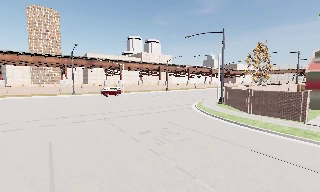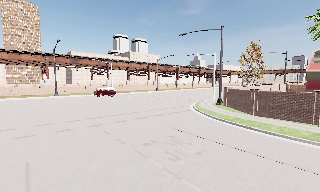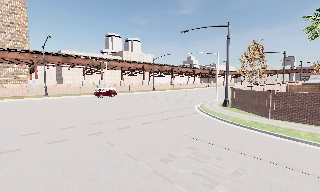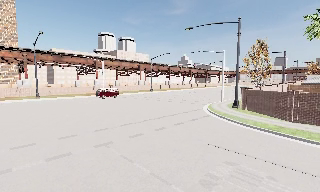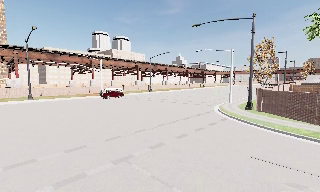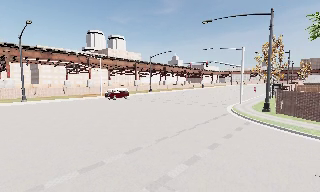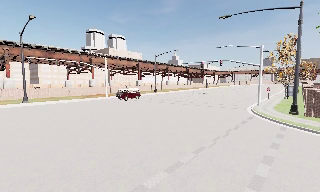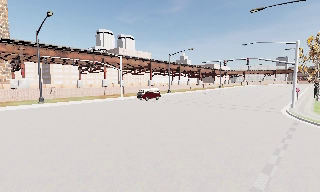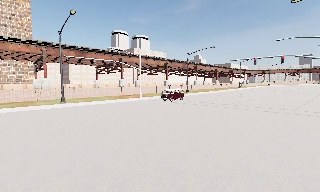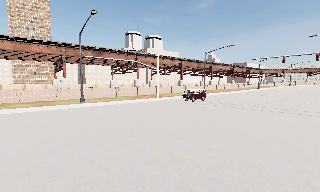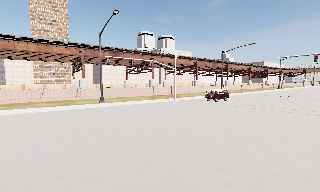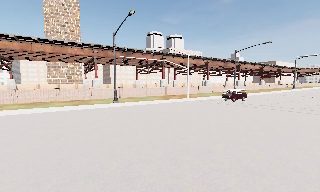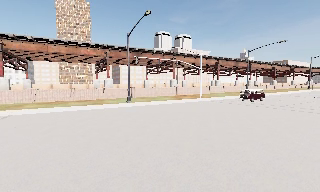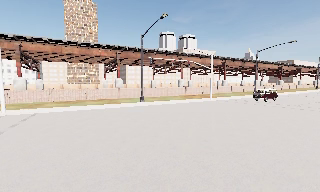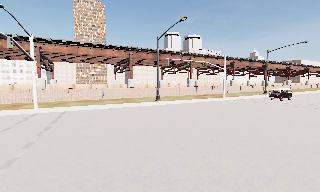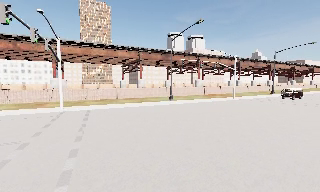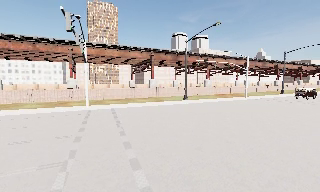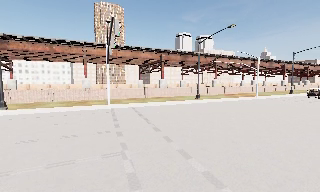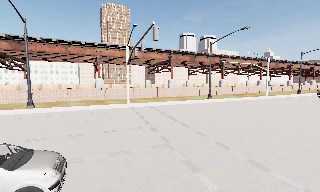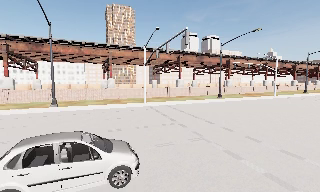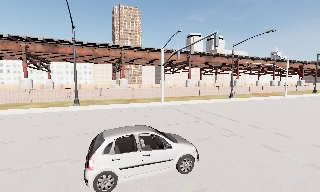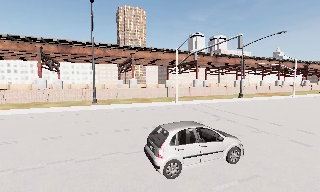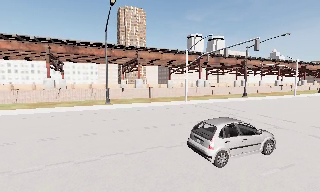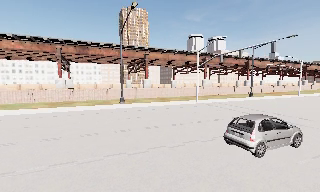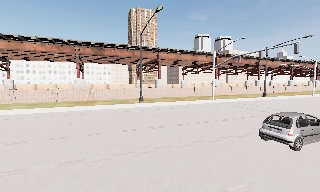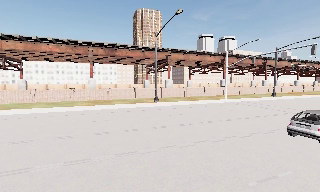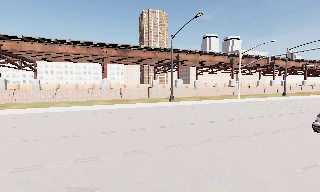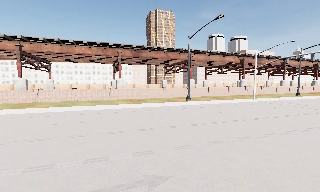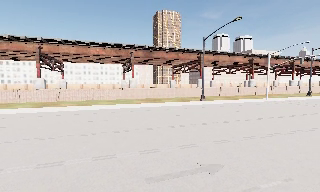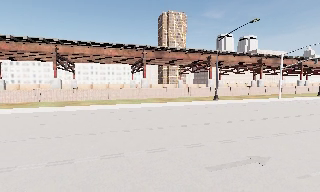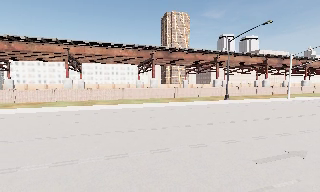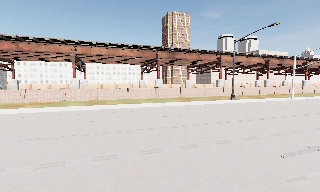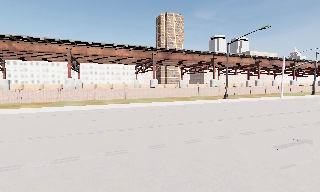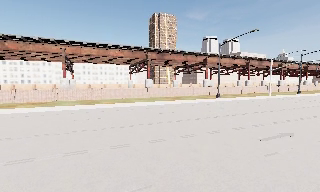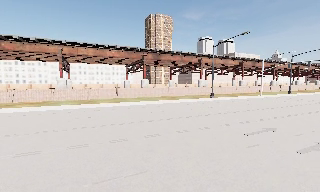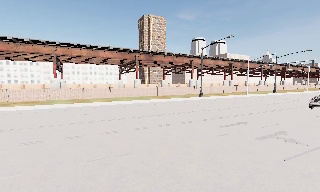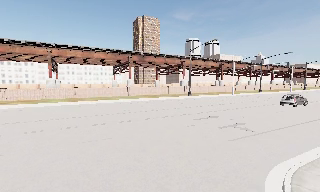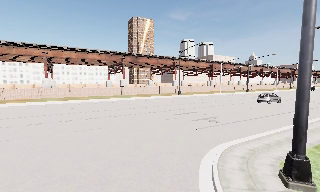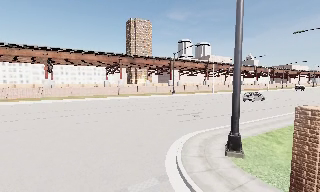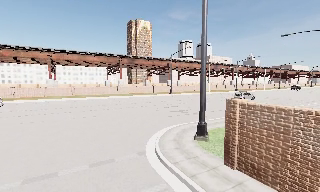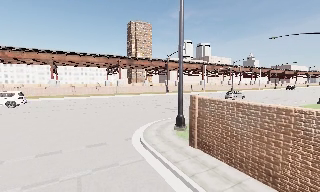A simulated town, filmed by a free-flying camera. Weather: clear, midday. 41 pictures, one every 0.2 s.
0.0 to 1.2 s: The camera pans to its right, which is clockwise from overhead, by about 15 degrees. It travels forward and to its left, about 13 m, so what stands in front looms larger.
1.2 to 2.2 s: The camera swings to its left by about 20 degrees, and the scene slides to the right. It travels to its left and forward, about 7 m, so close, fixed things drift to the right. It loses speed.
2.2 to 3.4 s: The camera travels to its left and backward, about 11 m, so close, fixed things drift to the right. It gains speed.
3.4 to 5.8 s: The camera travels to its left, about 25 m, so close, fixed things drift to the right.
5.8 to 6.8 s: The camera travels to its left and backward, about 6 m, so close, fixed things drift to the right. It loses speed.
6.8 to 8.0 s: The camera travels backward and to its right, about 13 m, so what stands in front gets smaller.
The film runs backward here.
